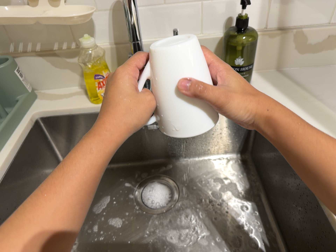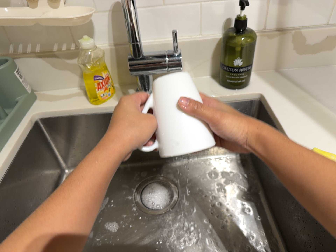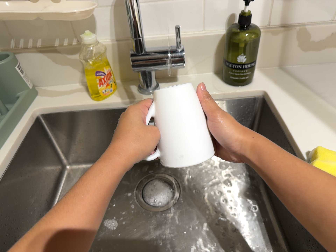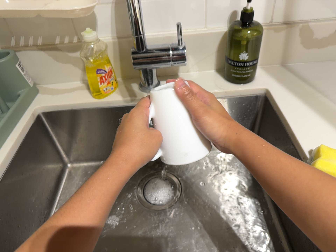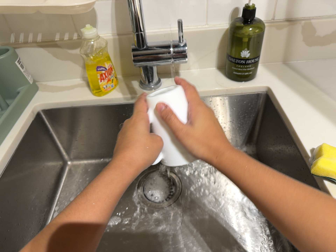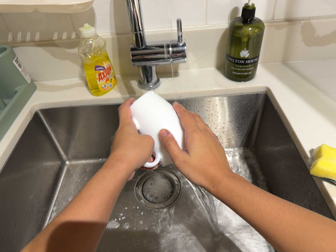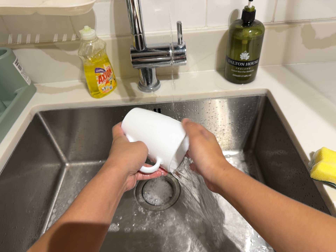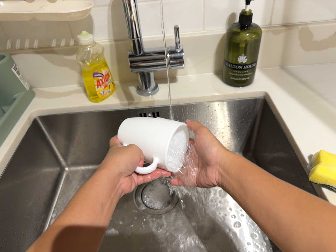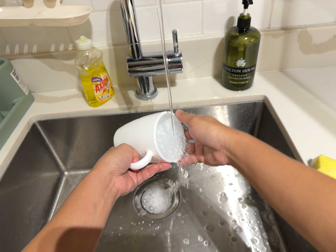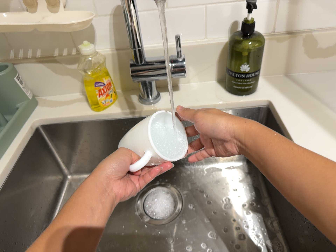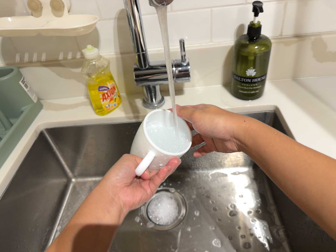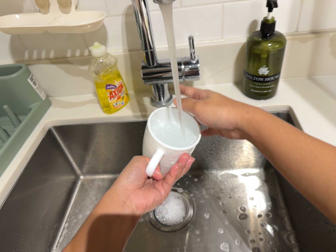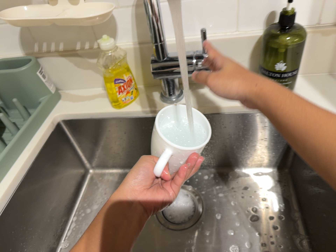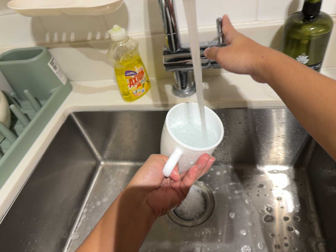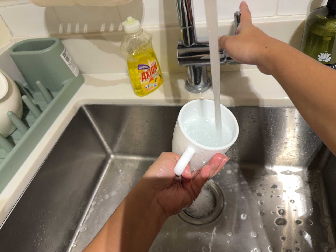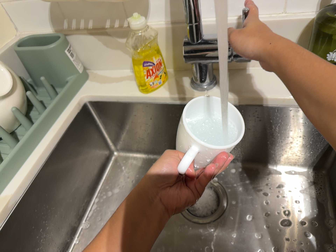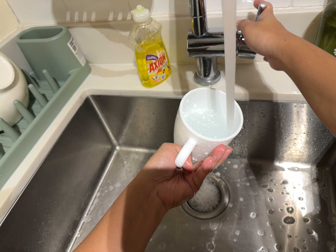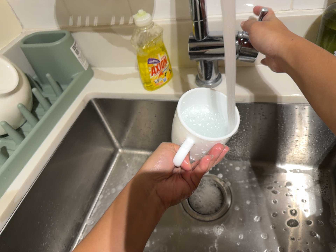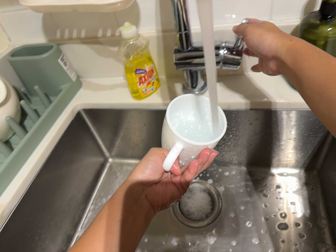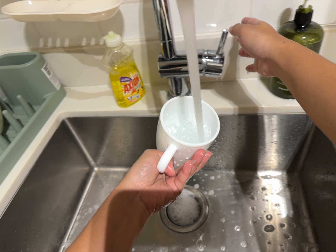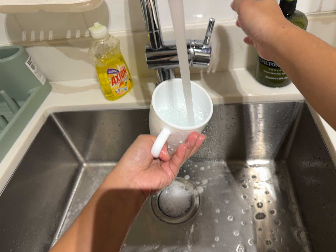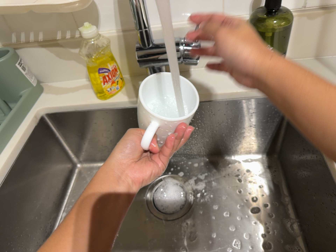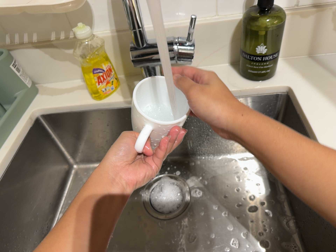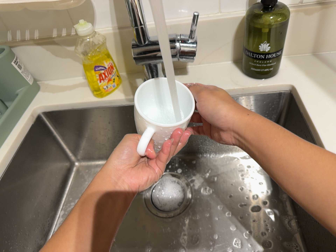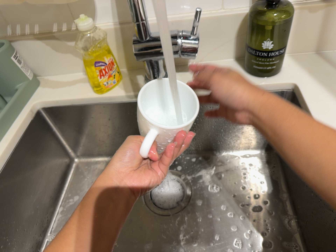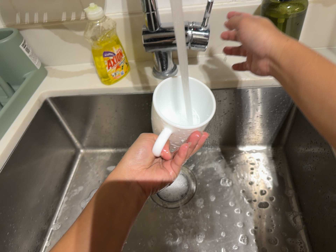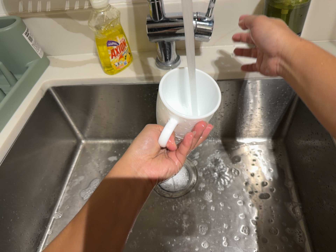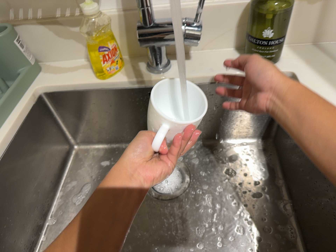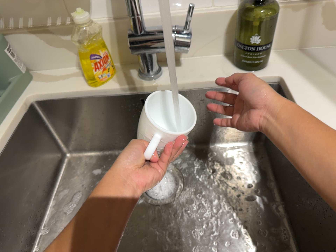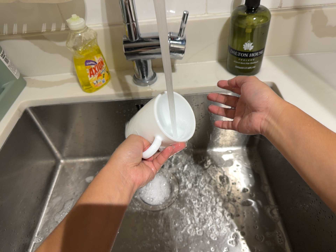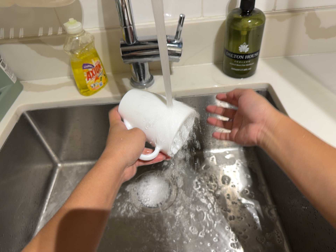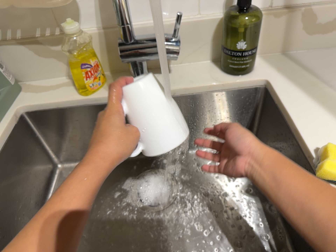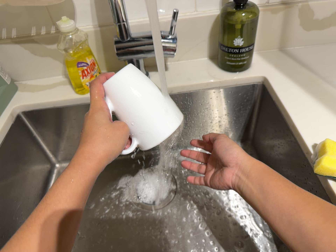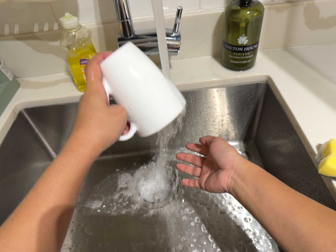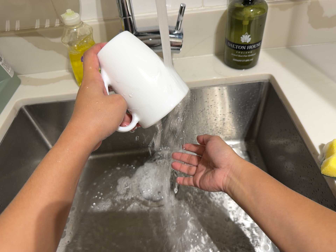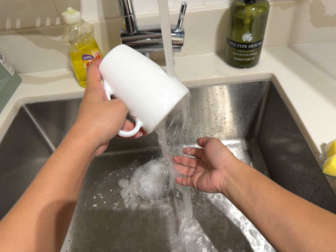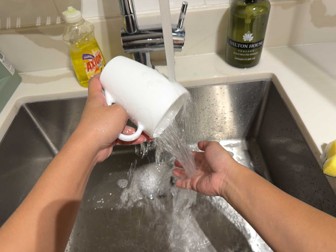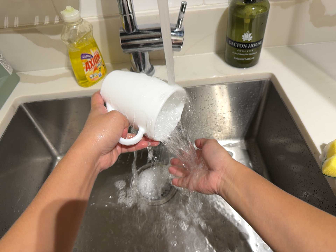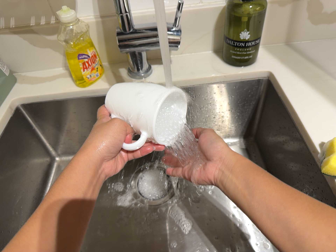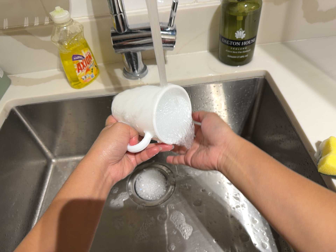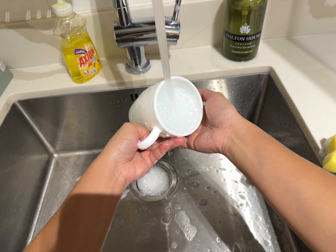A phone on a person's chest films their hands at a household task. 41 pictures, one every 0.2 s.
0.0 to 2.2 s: The camera shifts only a little, or ends up much as it began.
2.2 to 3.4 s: The camera swings to its left by about 10 degrees, and the scene slides to the right. It travels forward, about 6 cm, so what stands in front looms larger.
3.4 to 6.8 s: The camera swings to its right by about 15 degrees, and the scene slides to the left. It rolls about its line of sight by about 10 degrees, and the scene rotates counterclockwise.
6.8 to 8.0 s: The camera keeps its place and its aim.
The film runs backward here.
